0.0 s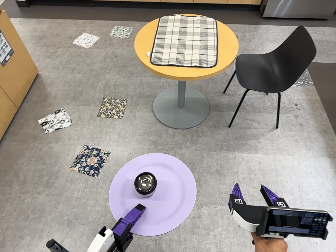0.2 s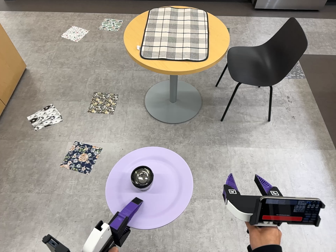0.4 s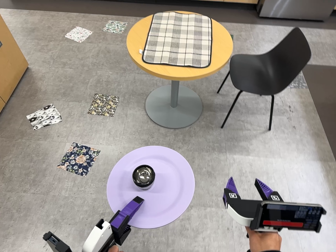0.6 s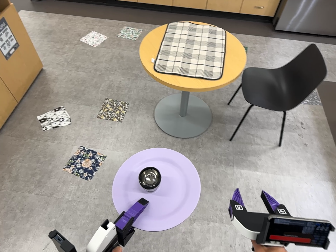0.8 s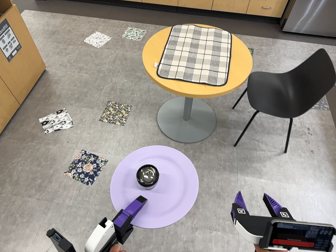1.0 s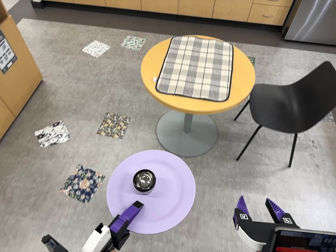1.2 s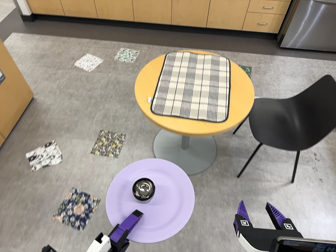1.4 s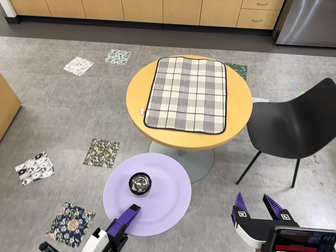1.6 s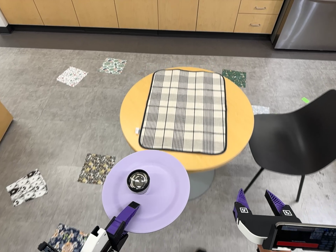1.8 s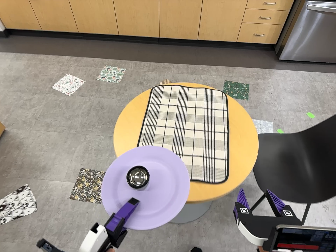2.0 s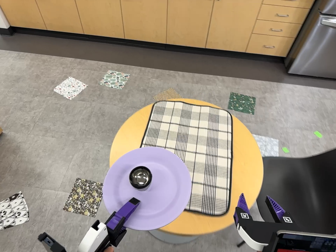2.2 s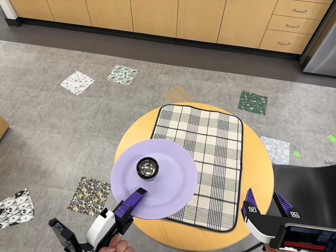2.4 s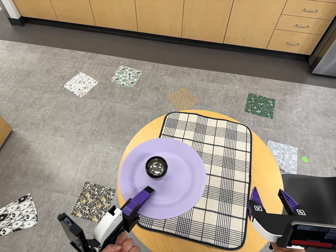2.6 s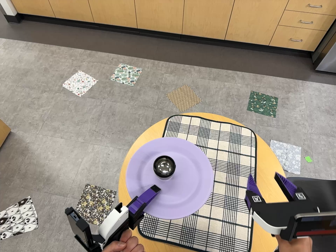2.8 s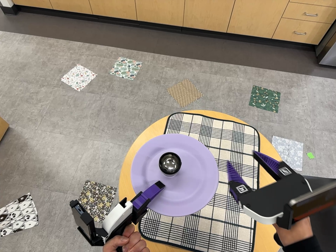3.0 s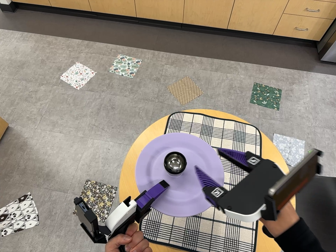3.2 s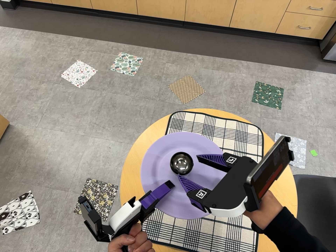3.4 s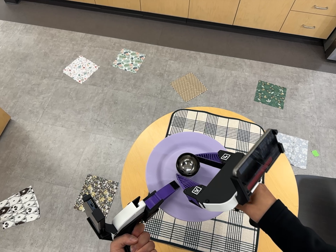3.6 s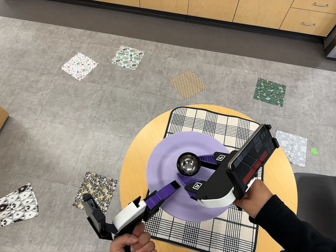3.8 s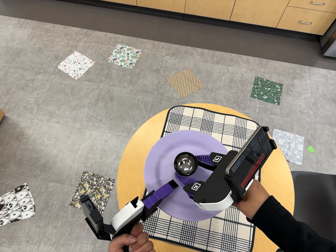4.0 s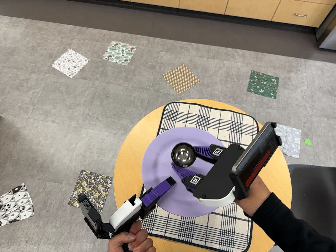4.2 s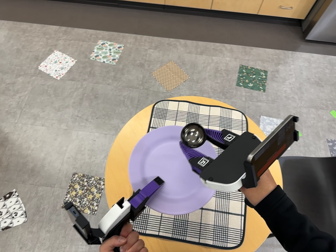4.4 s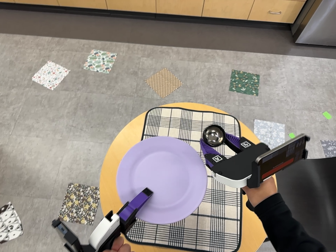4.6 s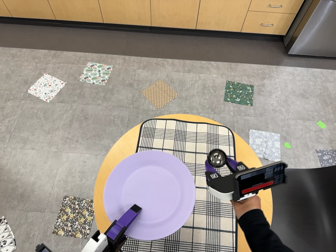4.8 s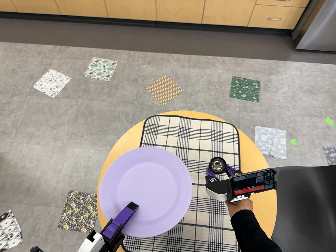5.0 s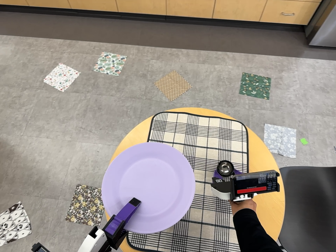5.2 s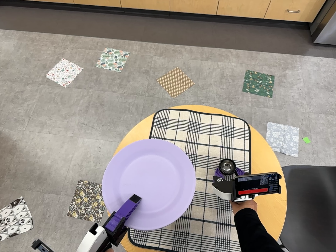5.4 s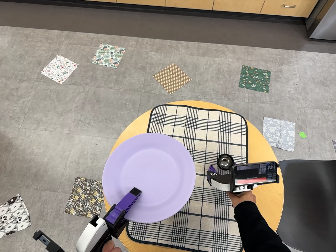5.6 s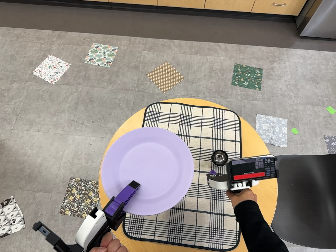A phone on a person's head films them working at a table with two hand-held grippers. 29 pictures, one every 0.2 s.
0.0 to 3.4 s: The camera travels toward the top of its view and forward, about 120 cm, so close, fixed things drift downward.
3.4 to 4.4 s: The camera travels to its right, about 5 cm, so close, fixed things drift to the left.
4.4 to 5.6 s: The camera shifts only a little, or ends up much as it began.
The film runs forward here.
